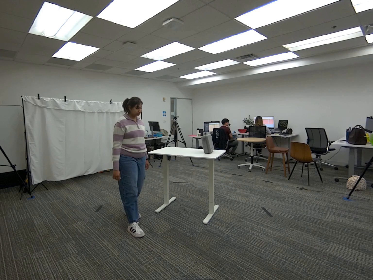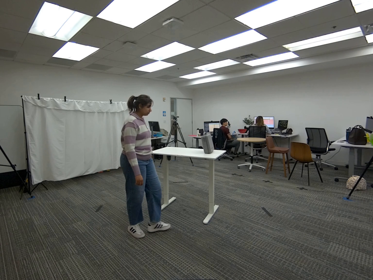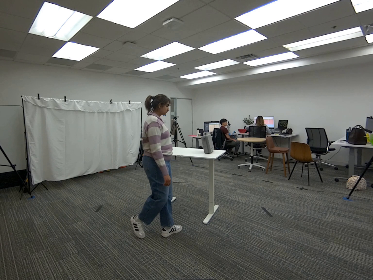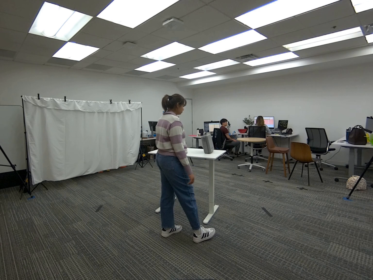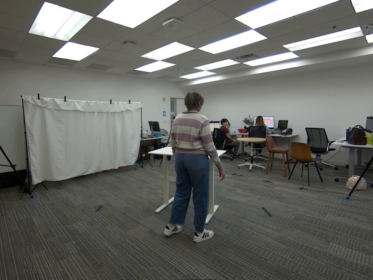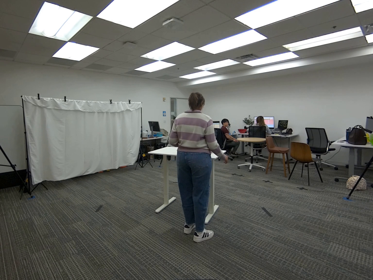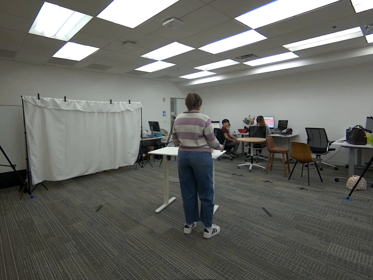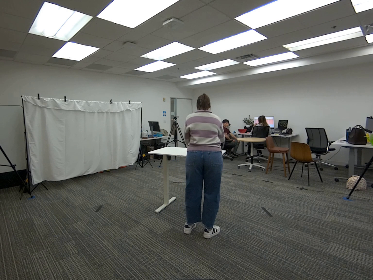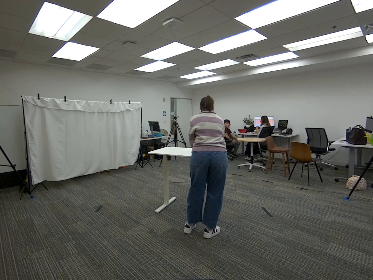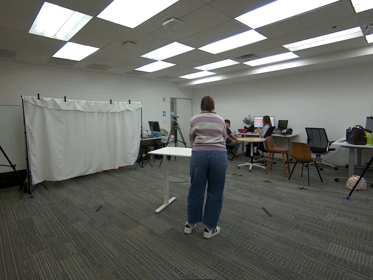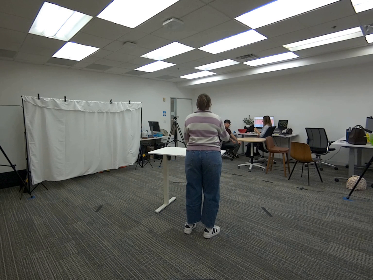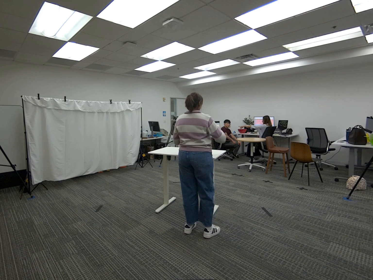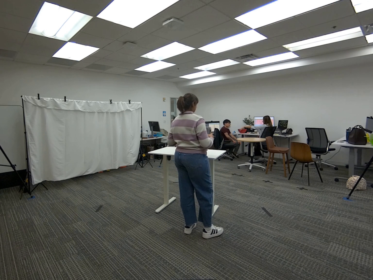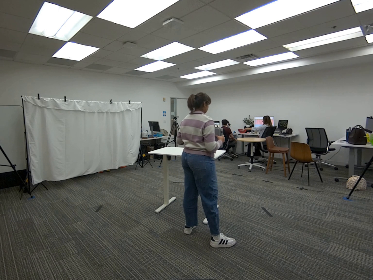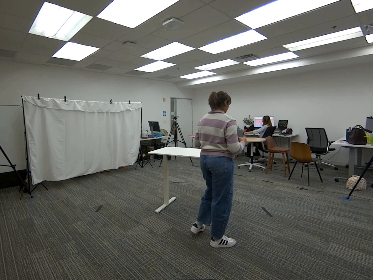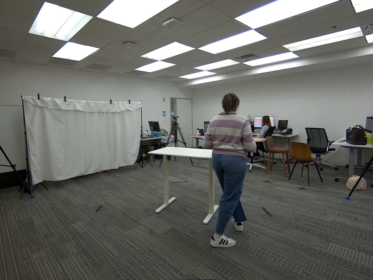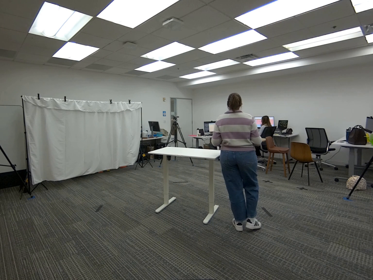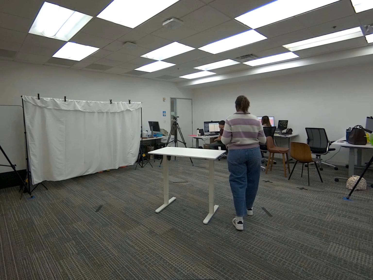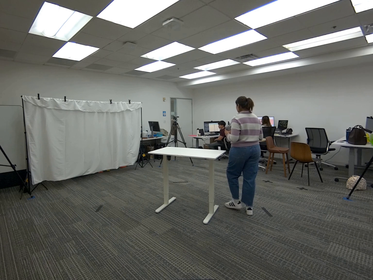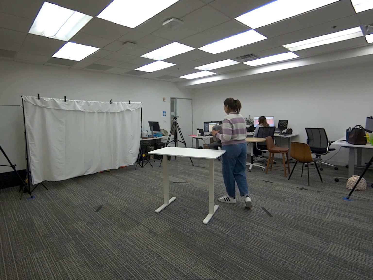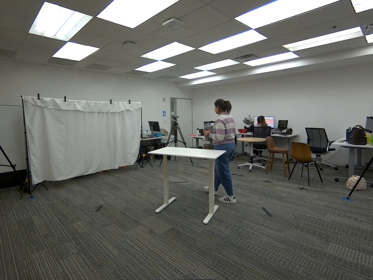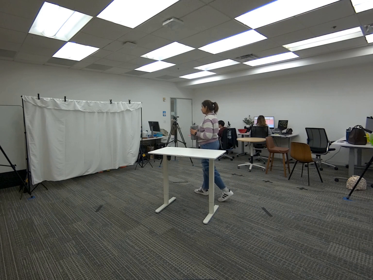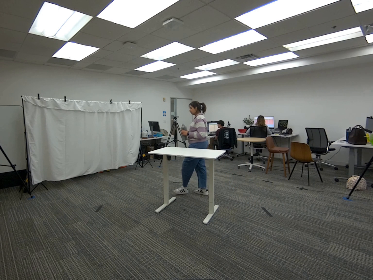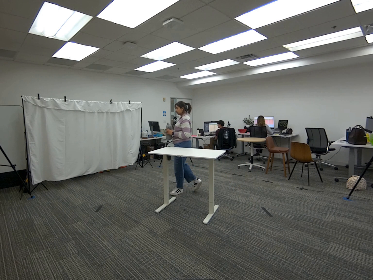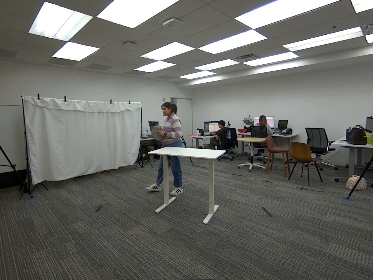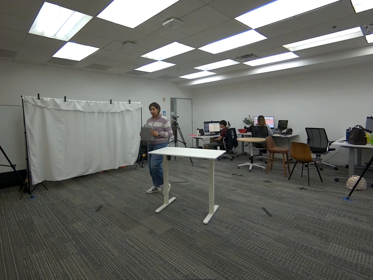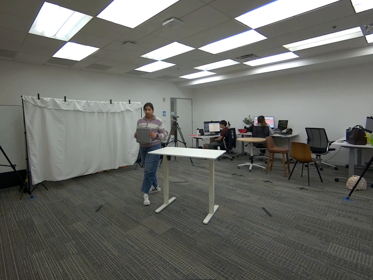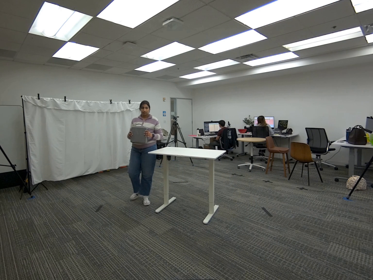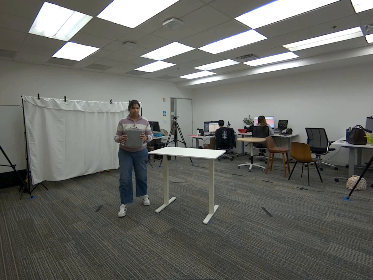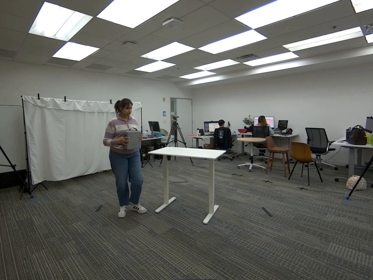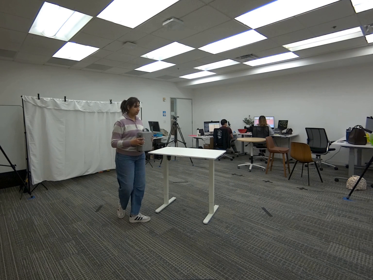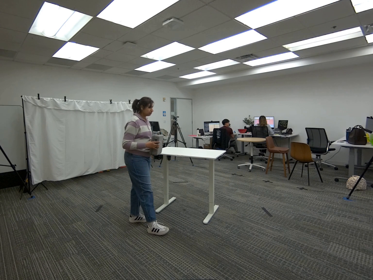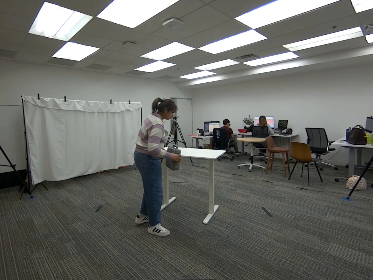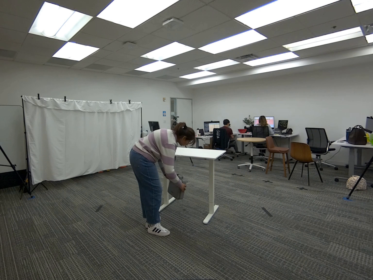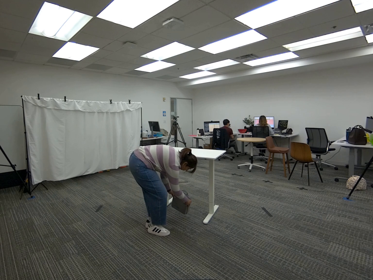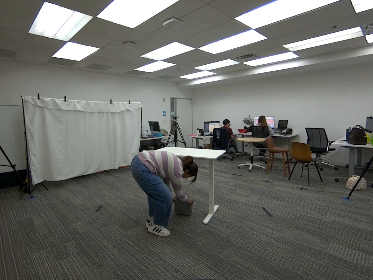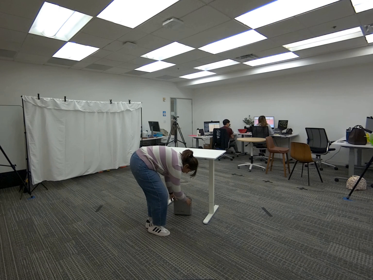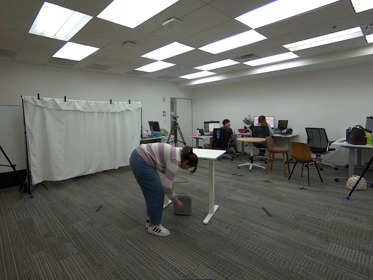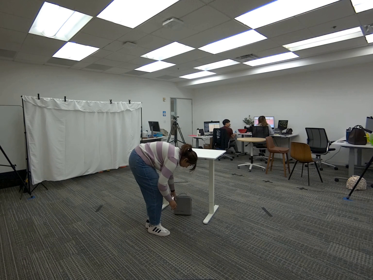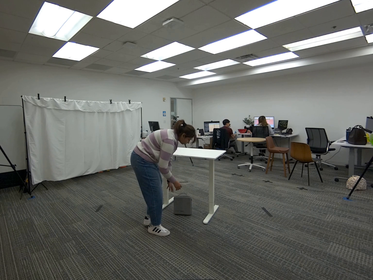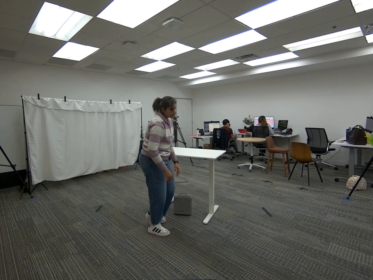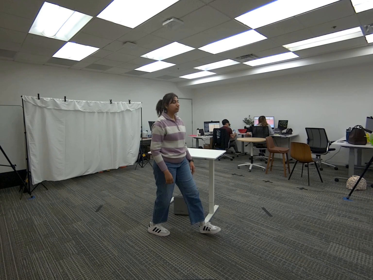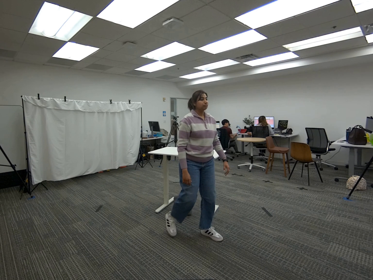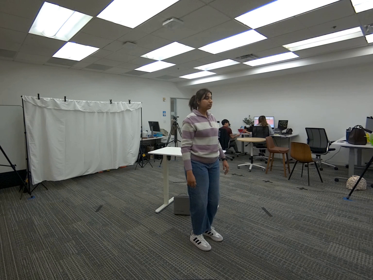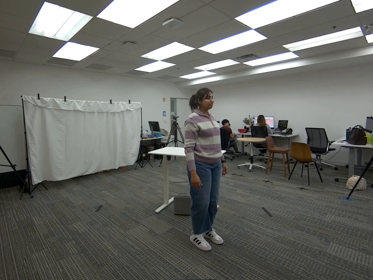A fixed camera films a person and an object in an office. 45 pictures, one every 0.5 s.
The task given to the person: Walk over to the gray case on the white desk. Use both hands to grasp the case and proceed to walk around within the bounding area and place the case below the desk when finish.
